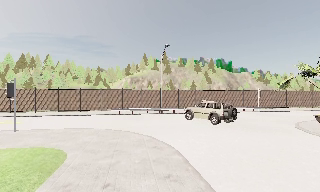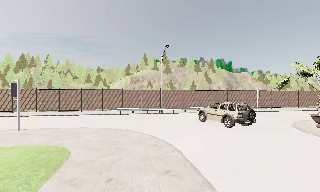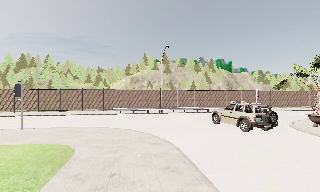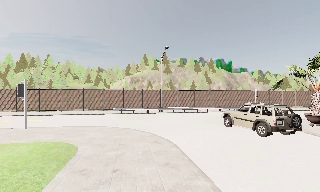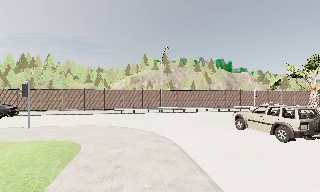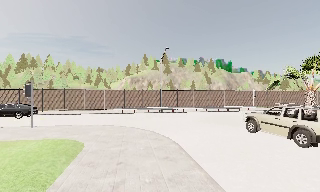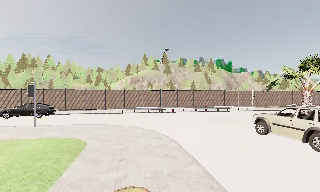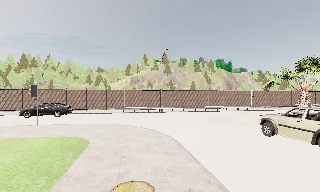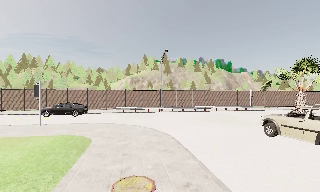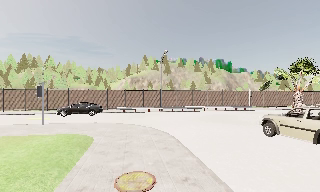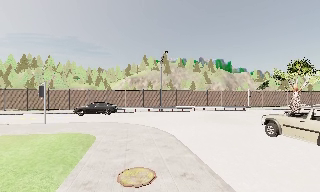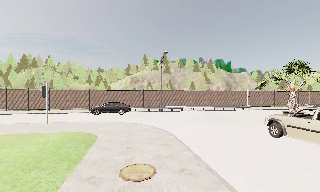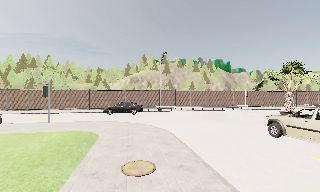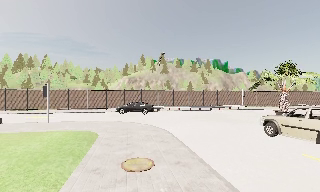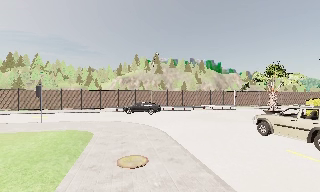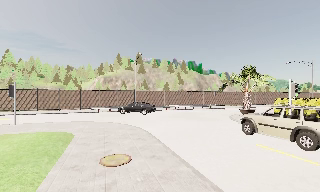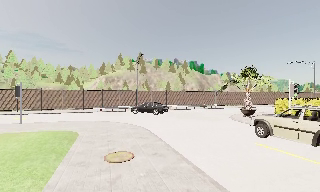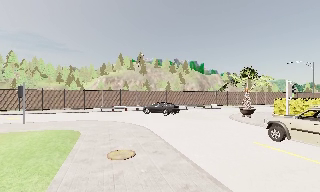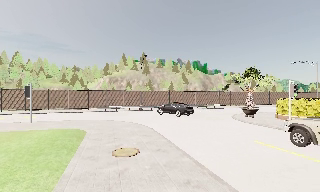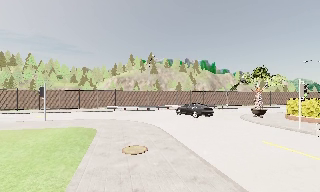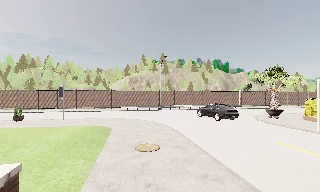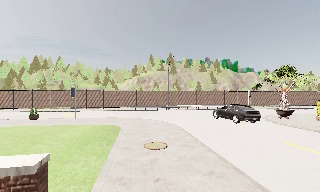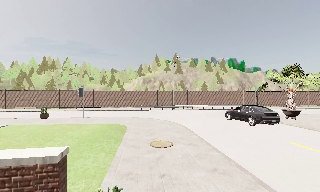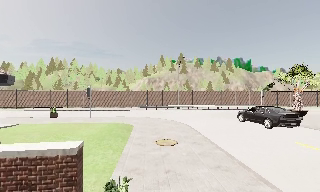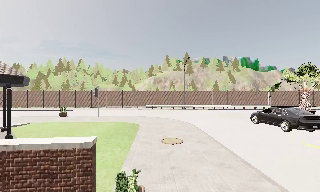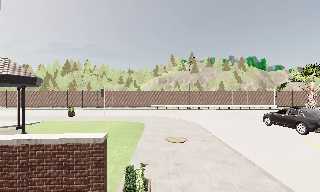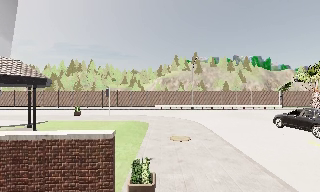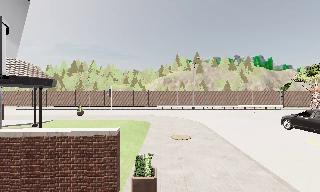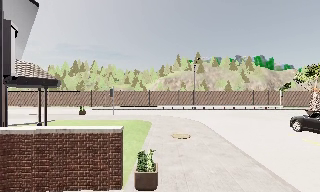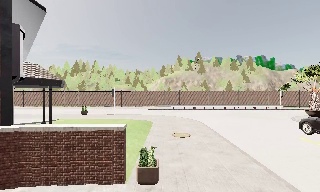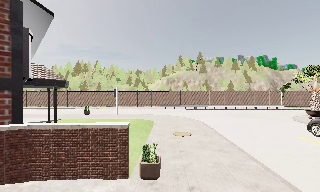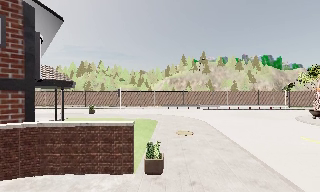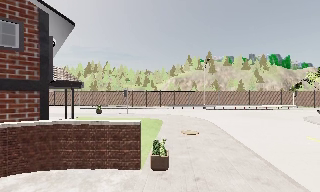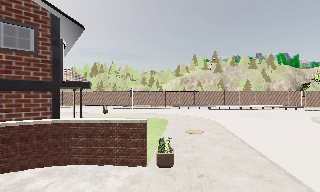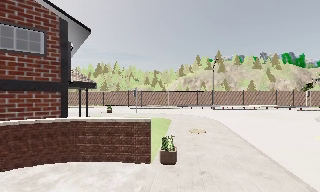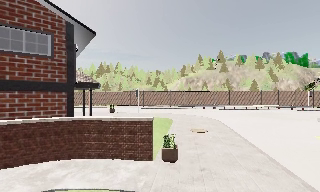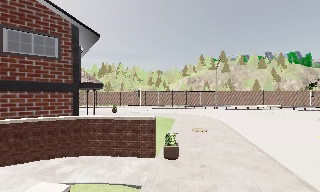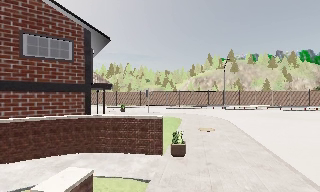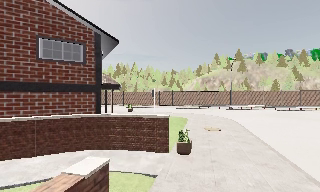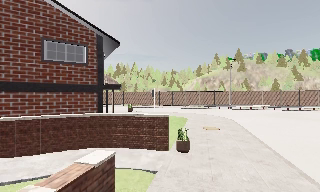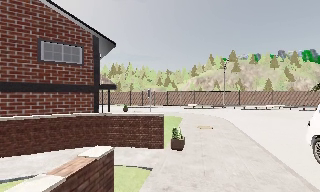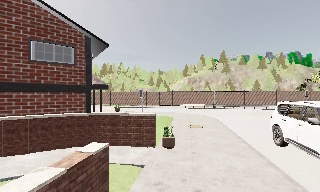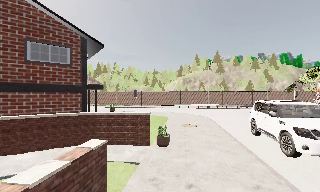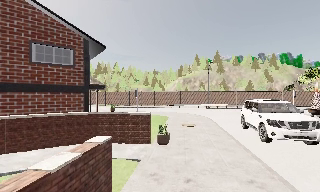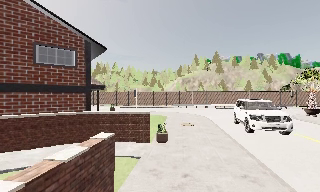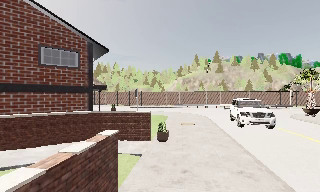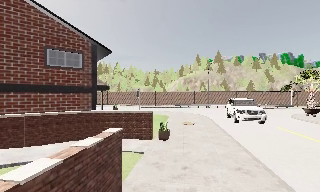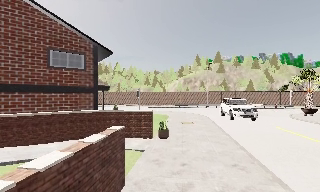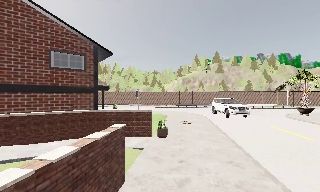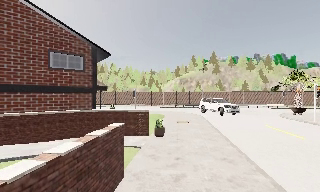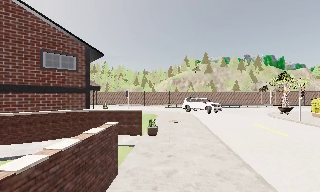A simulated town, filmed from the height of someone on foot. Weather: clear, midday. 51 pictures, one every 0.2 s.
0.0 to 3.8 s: The camera travels backward, about 4.5 m, so what stands in front gets smaller.
3.8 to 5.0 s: The scene slides to the right, as the camera pans about 15 degrees to its left. It travels backward, about 1.5 m, so what stands in front gets smaller.
5.0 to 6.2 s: The camera travels backward, about 1.5 m, so what stands in front gets smaller.
6.2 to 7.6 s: The camera pans to its left, which is counterclockwise from overhead, by about 10 degrees. It travels backward, about 1.5 m, so what stands in front gets smaller.
7.6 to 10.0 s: The camera travels backward, about 3 m, so what stands in front gets smaller.
The film runs backward here.
